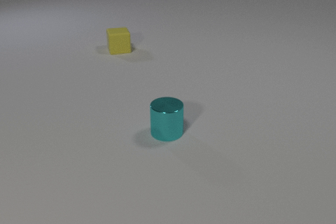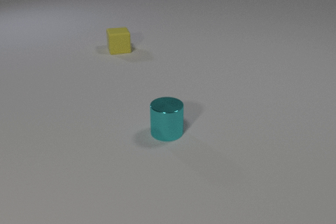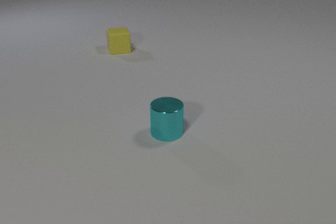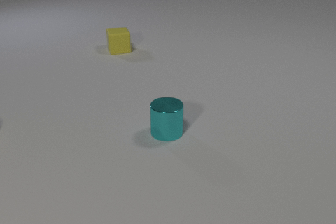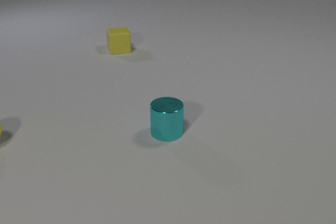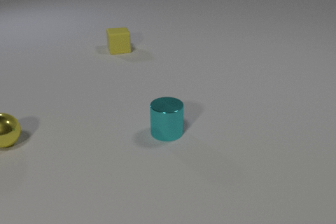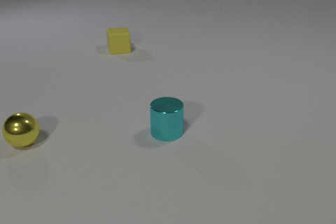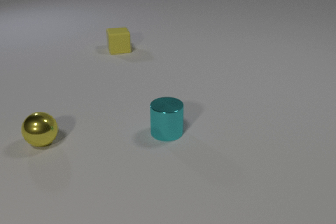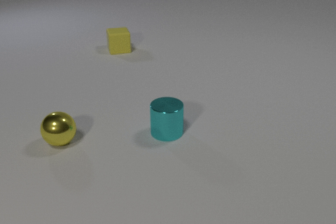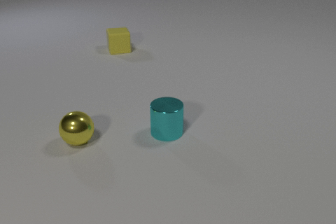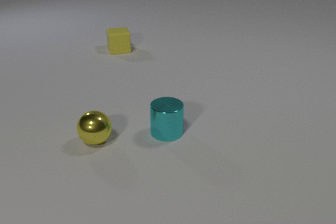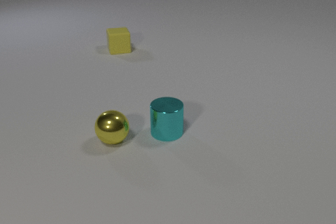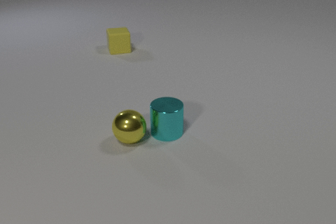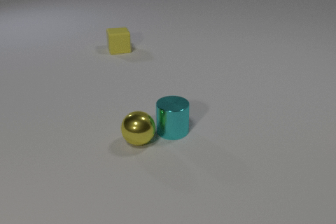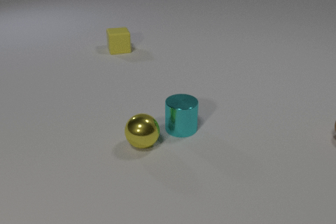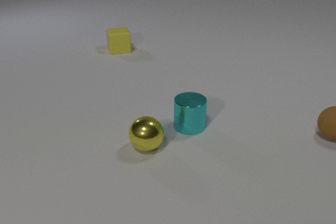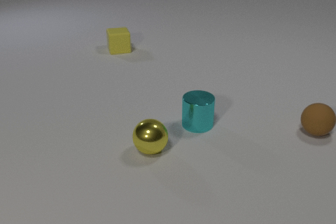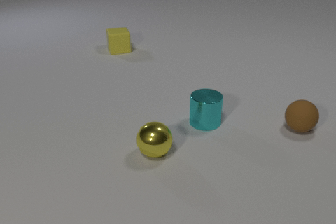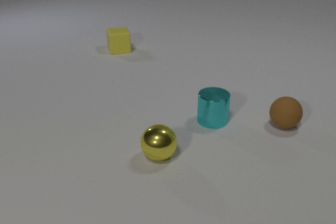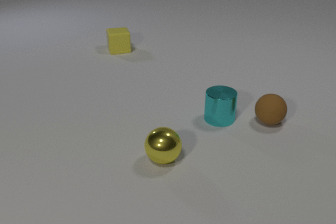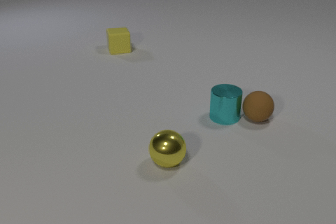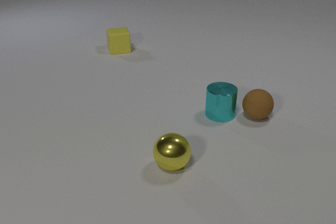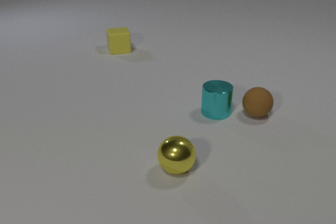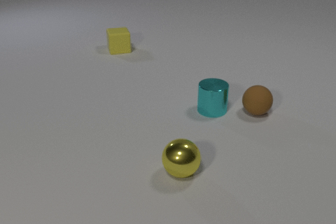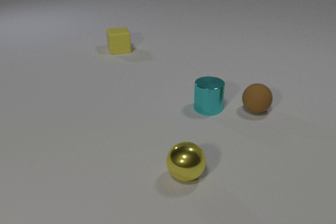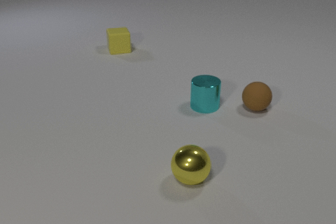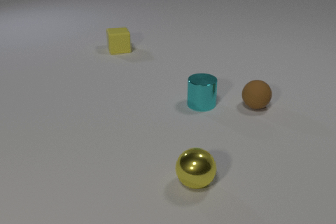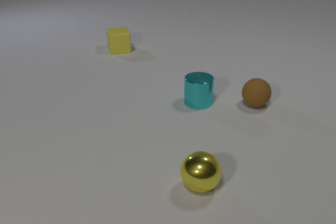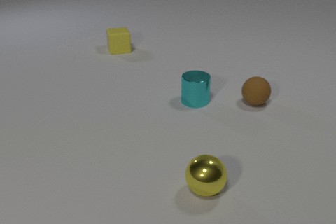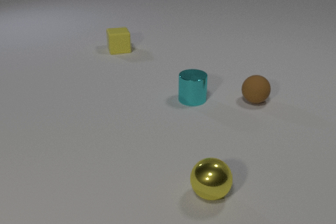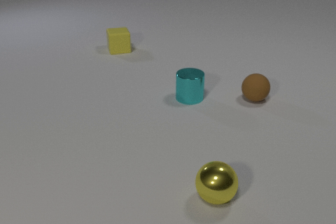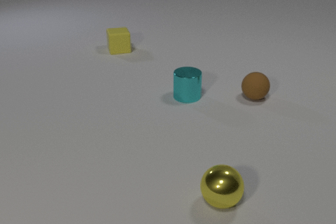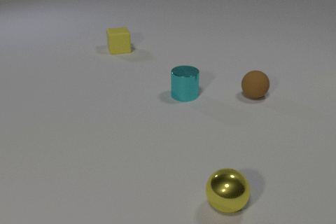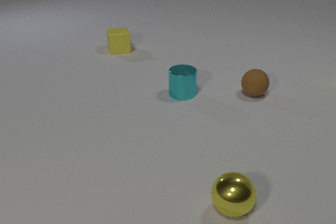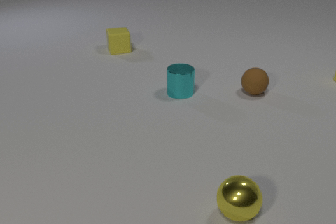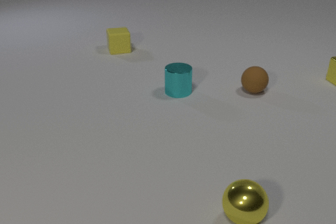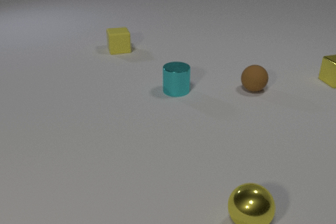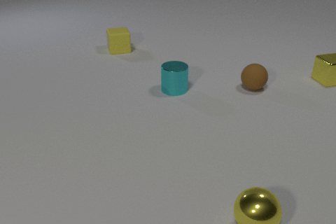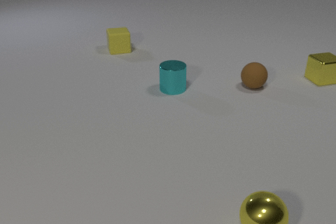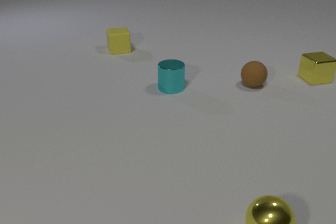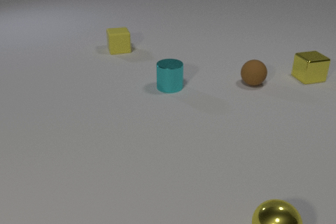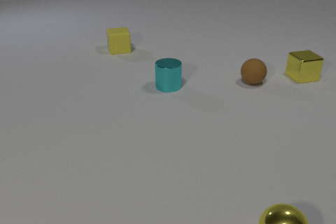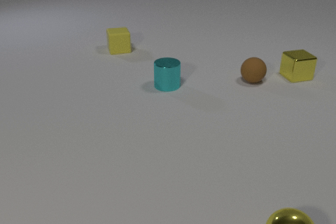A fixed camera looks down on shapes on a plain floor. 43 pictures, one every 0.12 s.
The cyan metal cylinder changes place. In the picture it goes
away from the camera.
0.00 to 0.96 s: The yellow metal sphere comes in at the left edge, rolls to the right.
0.96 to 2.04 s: The yellow metal sphere rolls to the right. The cyan metal cylinder slides to the right and away from the camera. The brown rubber sphere comes in at the right edge, rolls to the left. The yellow metal sphere and the cyan metal cylinder collide.
2.04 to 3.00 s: The yellow metal sphere rolls toward the camera and to the right. The cyan metal cylinder slides away from the camera. The brown rubber sphere rolls to the left and away from the camera. The cyan metal cylinder and the brown rubber sphere collide.
3.00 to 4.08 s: The yellow metal sphere rolls to the right and toward the camera. The cyan metal cylinder slides away from the camera and to the left. The brown rubber sphere rolls away from the camera.
4.08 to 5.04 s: The yellow metal sphere rolls to the right and toward the camera. The cyan metal cylinder slides away from the camera and to the left. The brown rubber sphere rolls away from the camera. The yellow metal cube slides to the left.
How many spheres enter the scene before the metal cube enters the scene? 2.
What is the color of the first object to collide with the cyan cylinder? yellow.
How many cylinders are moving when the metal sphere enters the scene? 0.
